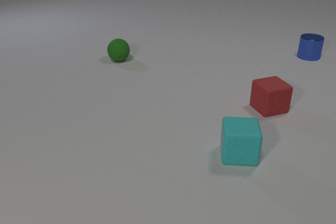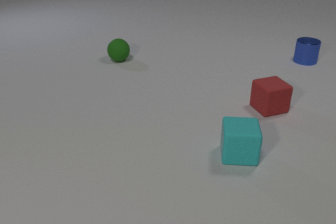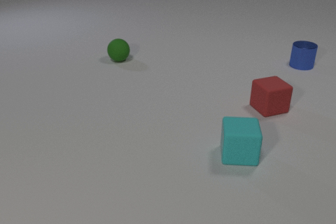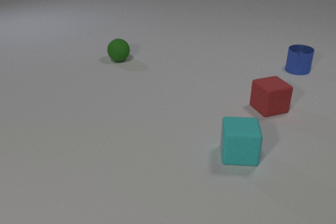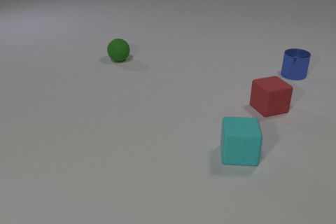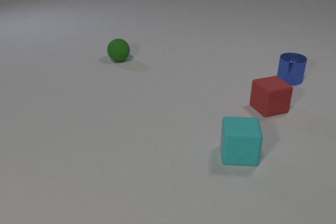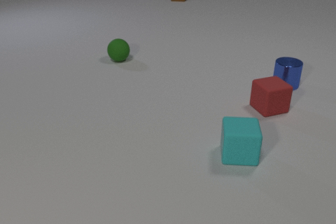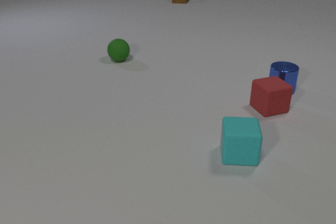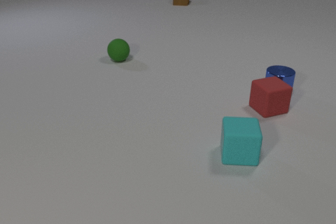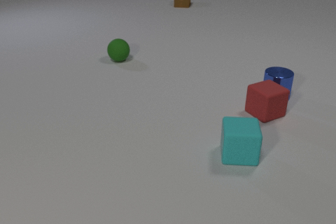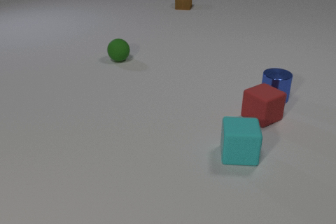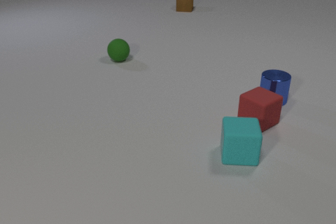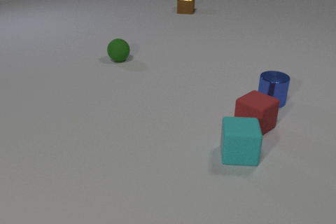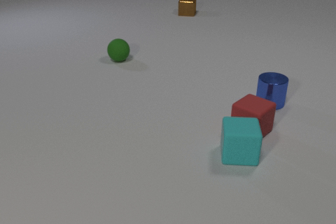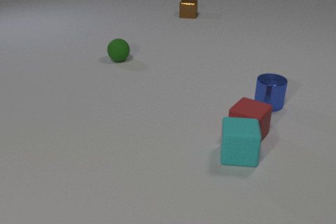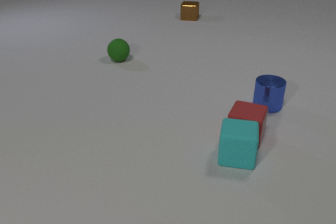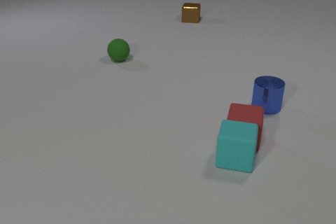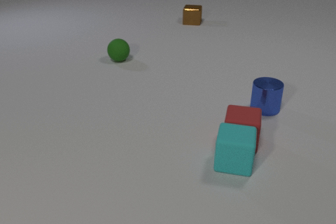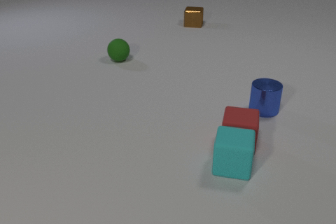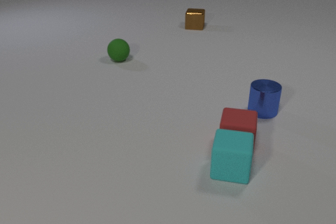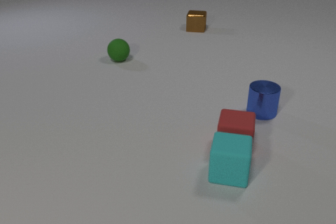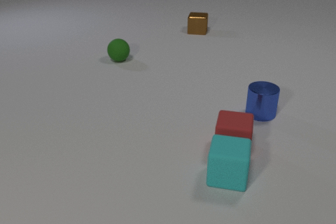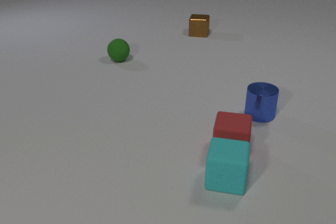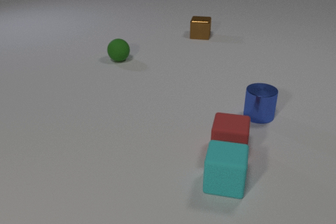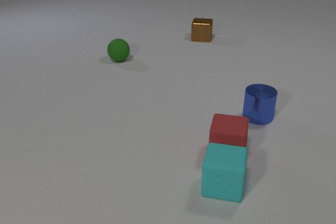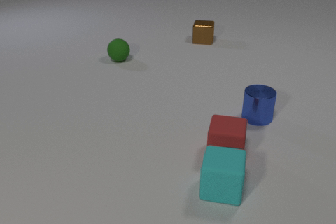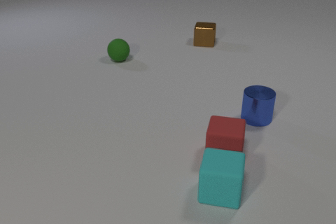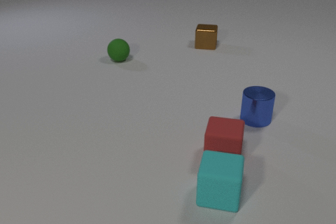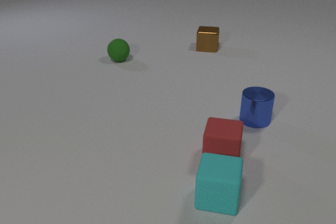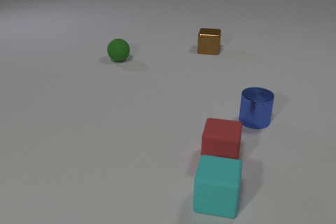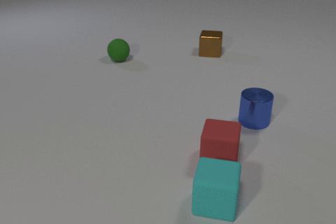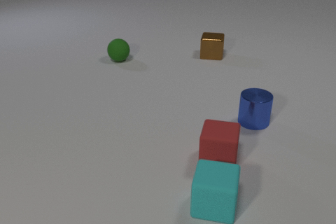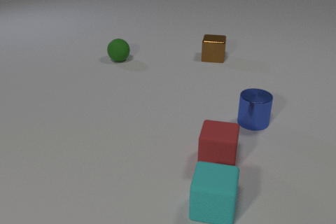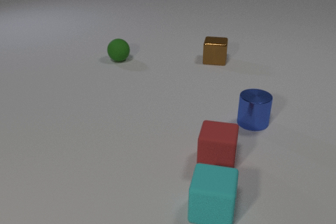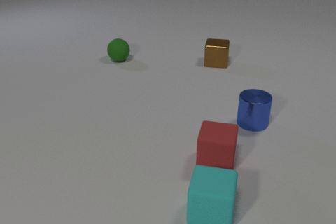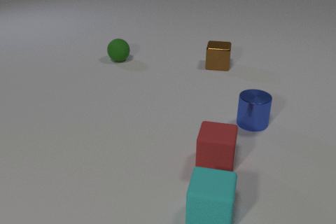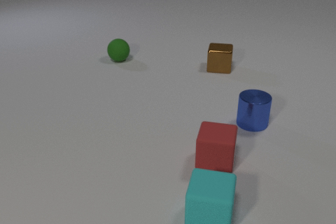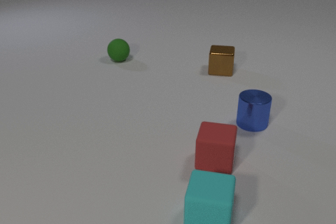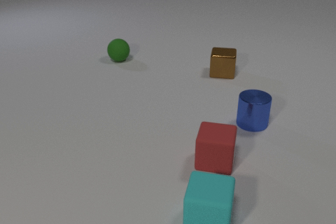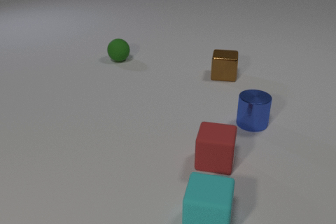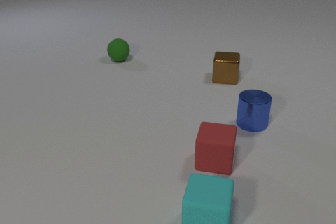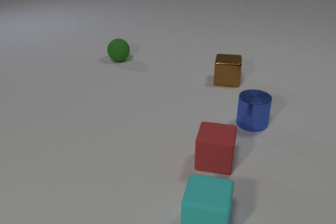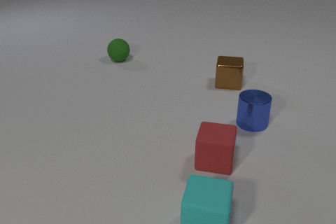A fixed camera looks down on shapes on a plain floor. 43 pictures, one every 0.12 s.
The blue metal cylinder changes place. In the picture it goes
toward the camera.
The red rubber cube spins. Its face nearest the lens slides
to the right.
0.00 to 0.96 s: The blue metal cylinder slides toward the camera. The brown metal cube comes in at the top edge, slides toward the camera. The blue metal cylinder and the red rubber cube collide.
0.96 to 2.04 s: The blue metal cylinder slides toward the camera. The red rubber cube slides toward the camera, spins counterclockwise seen from above by about 60 degrees, its near face sliding to the right. The cyan rubber cube slides toward the camera. The brown metal cube slides toward the camera. The red rubber cube and the cyan rubber cube collide.
2.04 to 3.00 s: The blue metal cylinder slides toward the camera. The red rubber cube slides toward the camera and to the left. The cyan rubber cube slides toward the camera. The brown metal cube slides toward the camera.
3.00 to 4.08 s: The blue metal cylinder slides toward the camera. The red rubber cube slides toward the camera and to the left. The cyan rubber cube slides toward the camera. The brown metal cube slides toward the camera.
4.08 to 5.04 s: The cyan rubber cube slides toward the camera. The brown metal cube slides toward the camera.
What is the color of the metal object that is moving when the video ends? brown.
Are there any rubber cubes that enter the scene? no.
How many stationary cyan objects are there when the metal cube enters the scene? 1.
